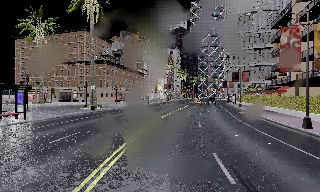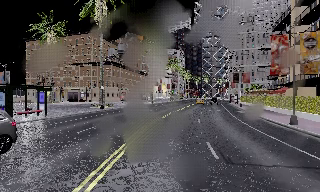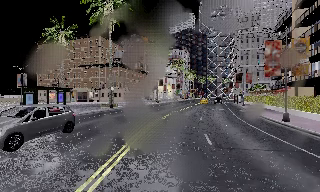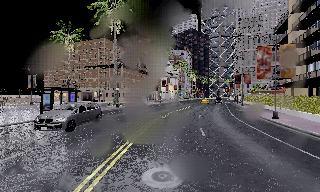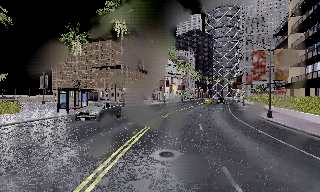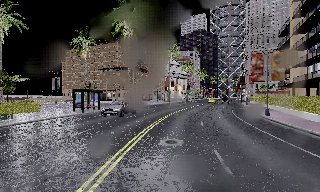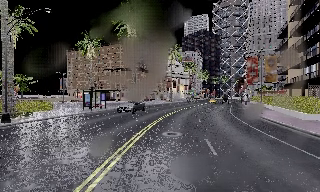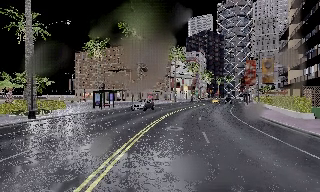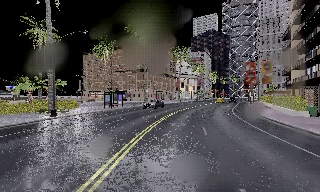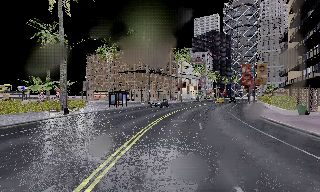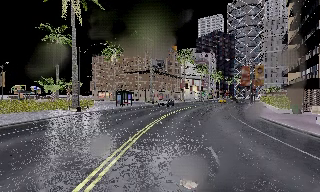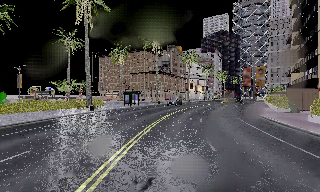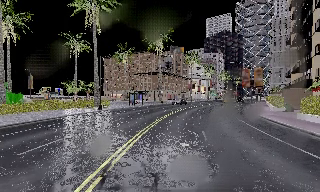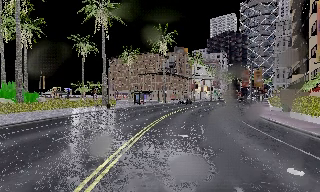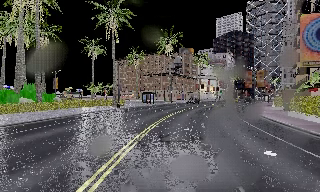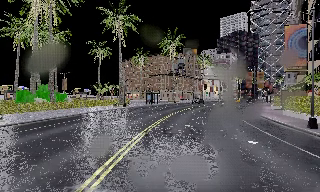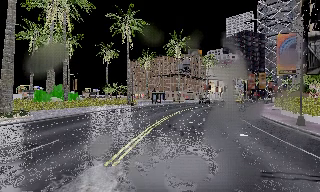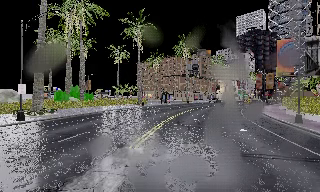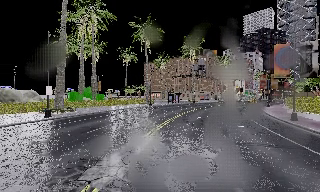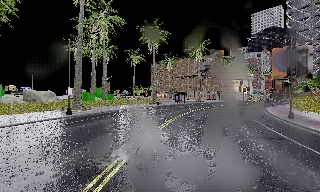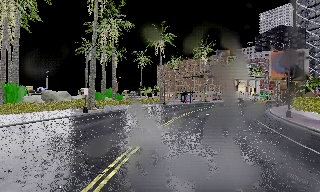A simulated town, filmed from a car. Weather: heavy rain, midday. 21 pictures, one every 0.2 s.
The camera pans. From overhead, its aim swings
counterclockwise.
The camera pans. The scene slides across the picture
to the right.
0.0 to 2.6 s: The camera pans to its left, which is counterclockwise from overhead, by about 15 degrees. It travels backward, about 20 m, so what stands in front gets smaller.
2.6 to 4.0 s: The camera pans to its left, which is counterclockwise from overhead, by about 15 degrees. It travels backward, about 11 m, so what stands in front gets smaller.
The film runs backward here.
